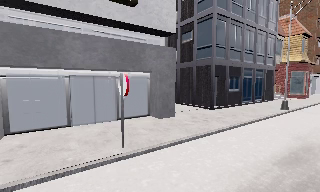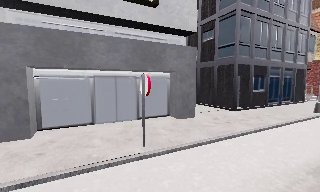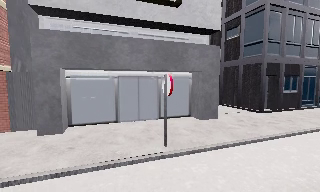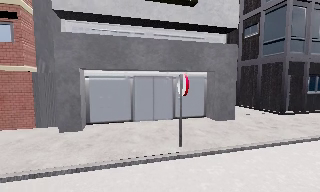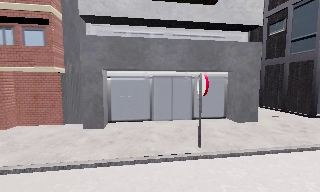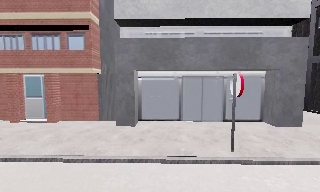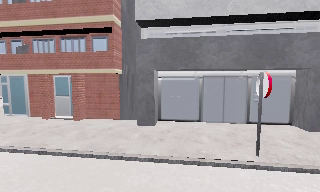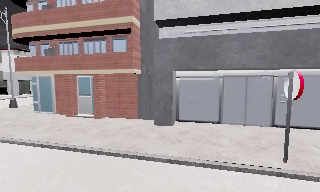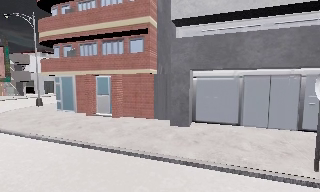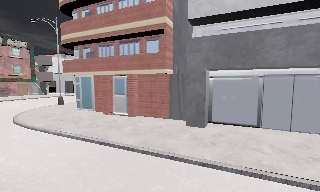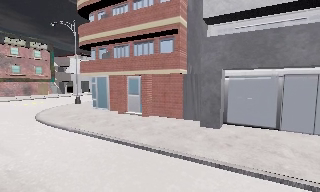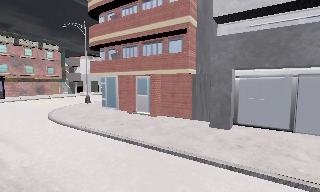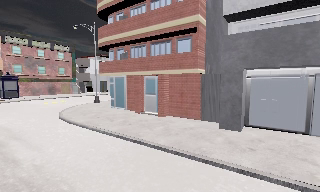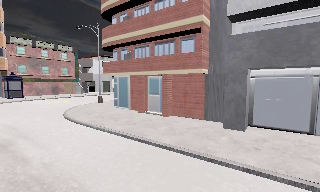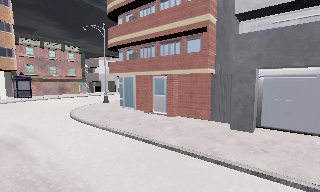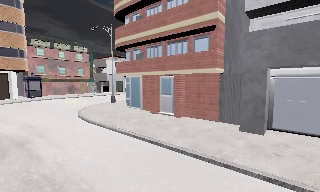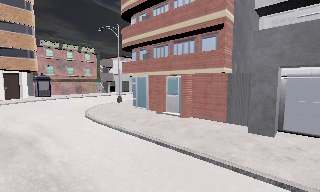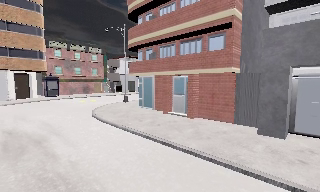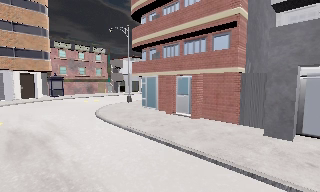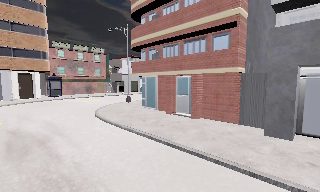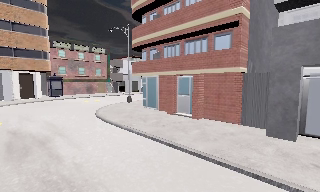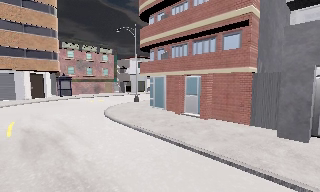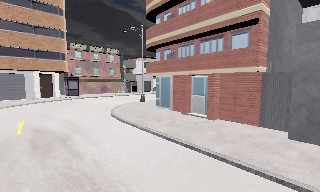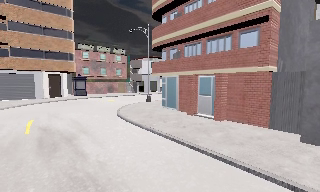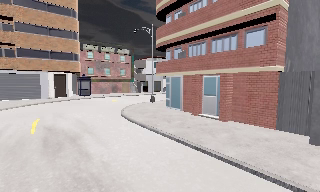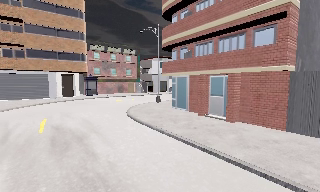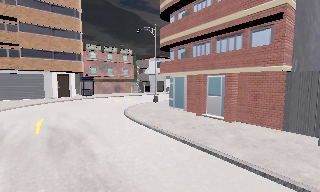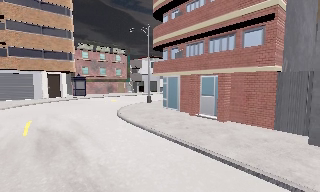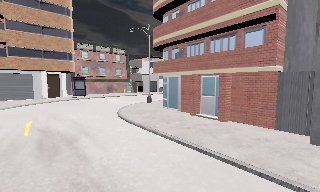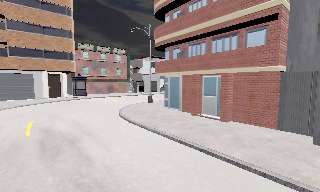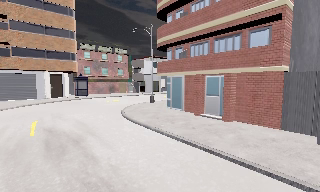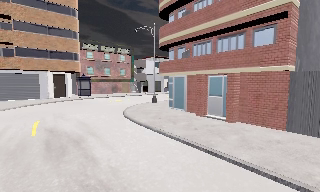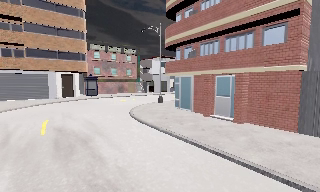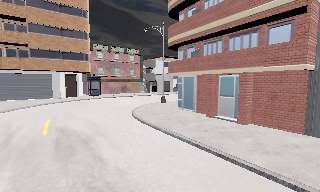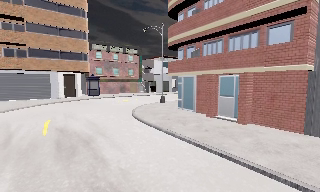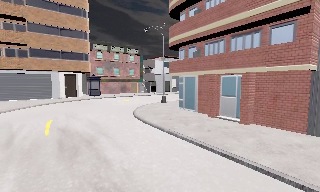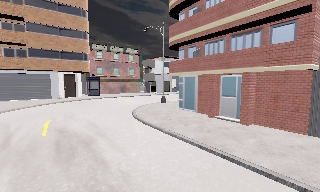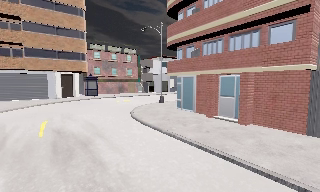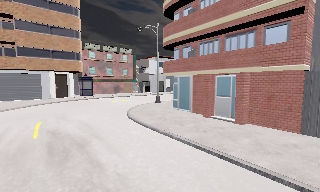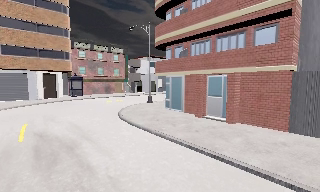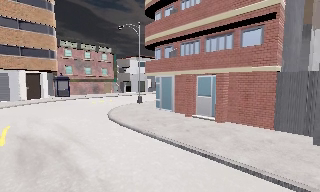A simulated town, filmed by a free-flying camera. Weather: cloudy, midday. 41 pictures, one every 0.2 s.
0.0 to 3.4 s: The camera swings to its left by about 80 degrees, and the scene slides to the right. It travels to its left, about 1 m, so close, fixed things drift to the right.
3.4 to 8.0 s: The camera travels forward and to its left, about 1.5 m, so what stands in front looms larger.
The film runs forward here.
